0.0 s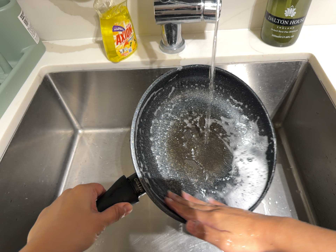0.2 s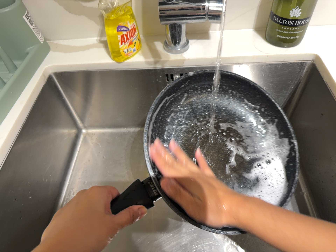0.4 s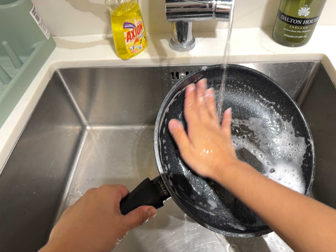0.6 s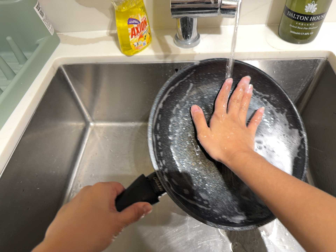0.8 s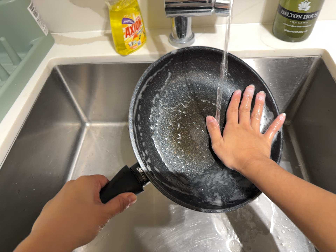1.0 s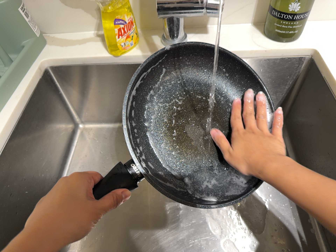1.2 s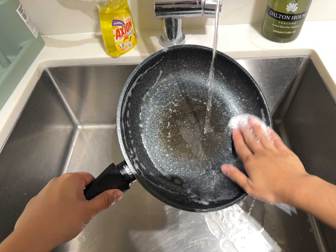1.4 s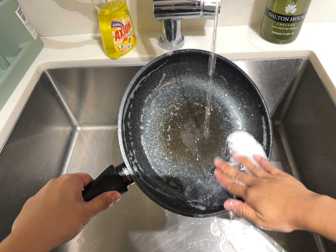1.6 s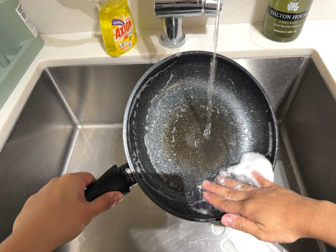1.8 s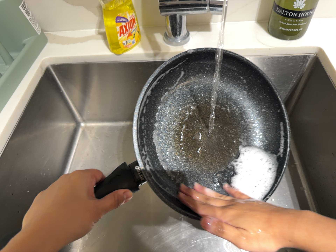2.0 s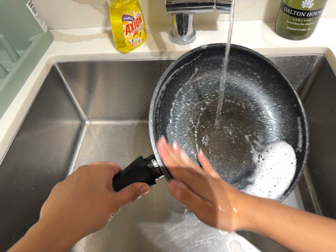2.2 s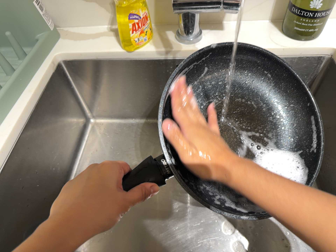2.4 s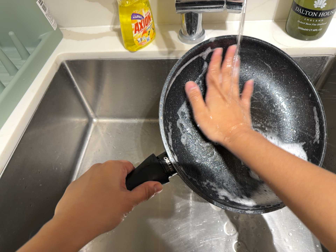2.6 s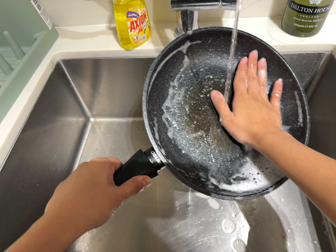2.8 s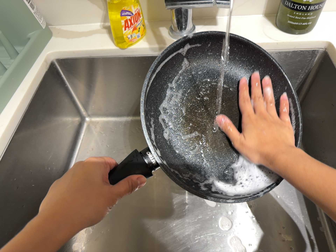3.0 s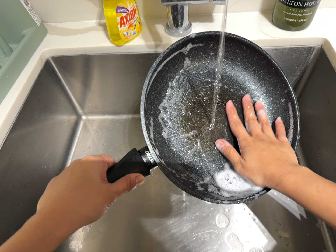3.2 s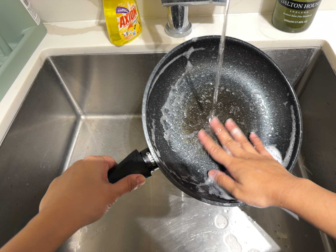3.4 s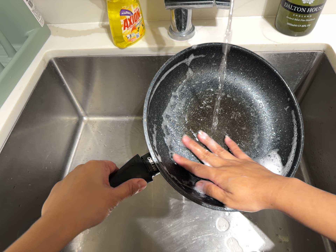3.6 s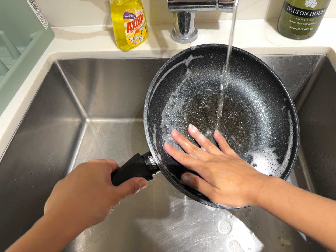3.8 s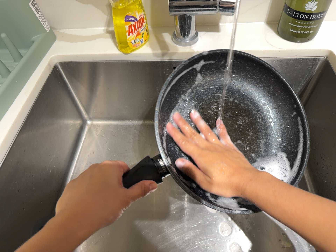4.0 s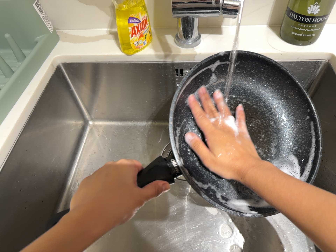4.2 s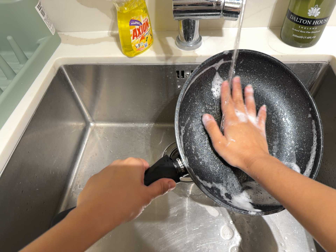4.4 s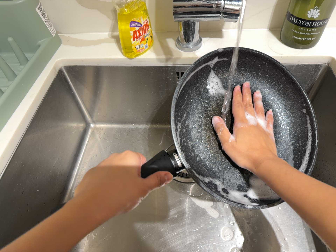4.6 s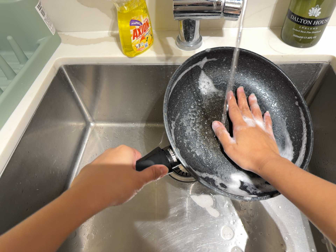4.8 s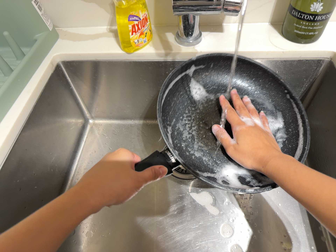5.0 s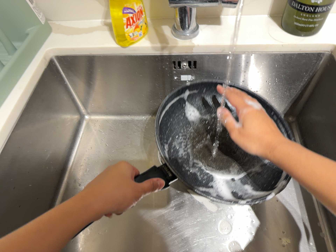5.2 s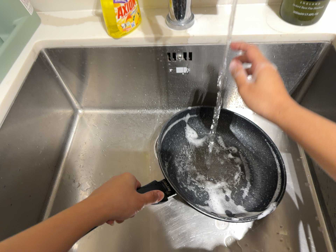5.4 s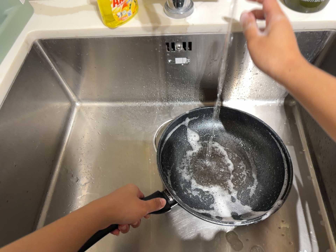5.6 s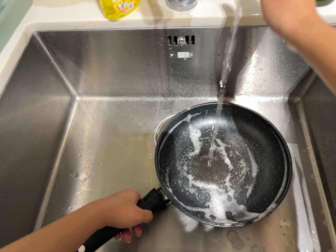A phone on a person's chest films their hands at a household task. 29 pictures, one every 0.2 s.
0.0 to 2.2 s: The camera shifts only a little, or ends up much as it began.
2.2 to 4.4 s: The camera shifts only a little, or ends up much as it began.
4.4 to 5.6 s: The camera travels forward, about 6 cm, so what stands in front looms larger. Its aim tips toward the bottom of its view by about 10 degrees, and the scene shifts upward.
The film runs backward here.
